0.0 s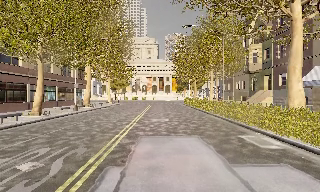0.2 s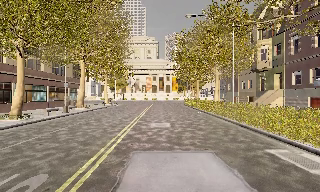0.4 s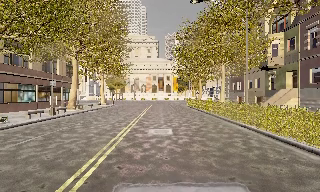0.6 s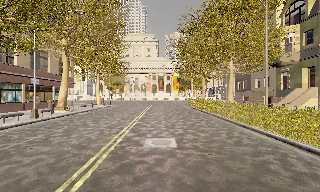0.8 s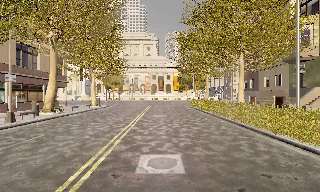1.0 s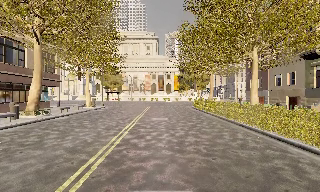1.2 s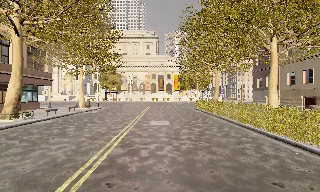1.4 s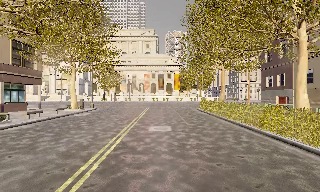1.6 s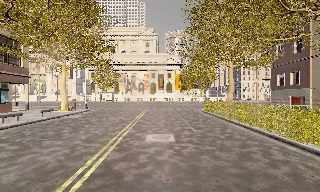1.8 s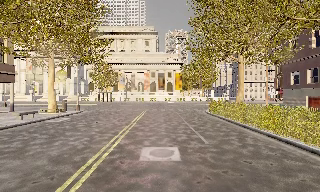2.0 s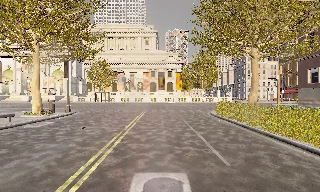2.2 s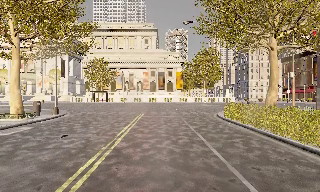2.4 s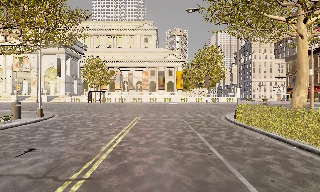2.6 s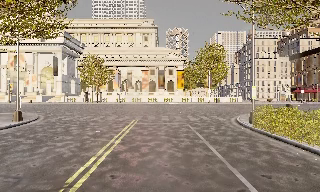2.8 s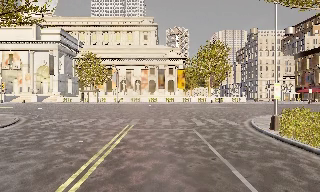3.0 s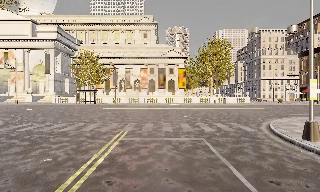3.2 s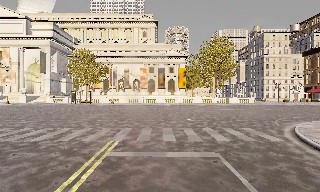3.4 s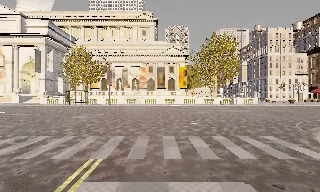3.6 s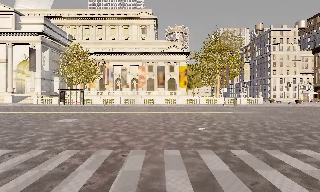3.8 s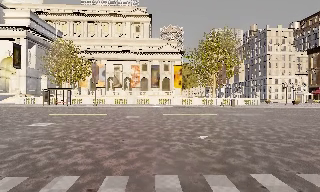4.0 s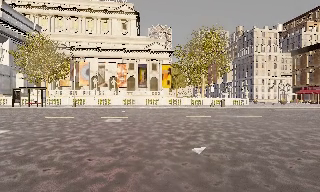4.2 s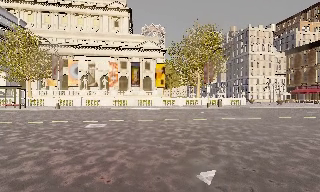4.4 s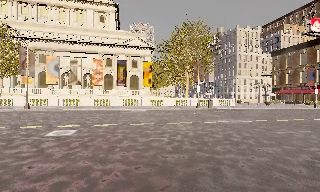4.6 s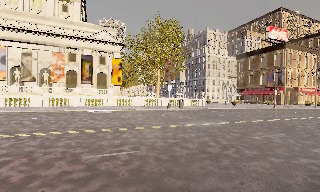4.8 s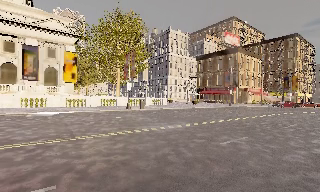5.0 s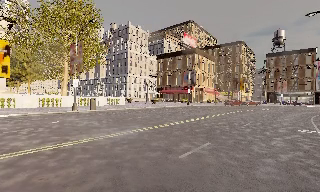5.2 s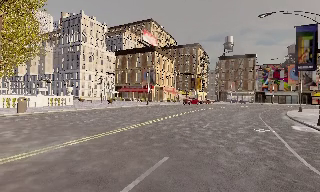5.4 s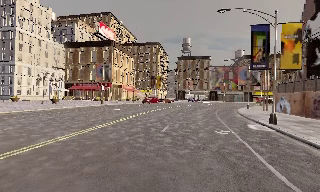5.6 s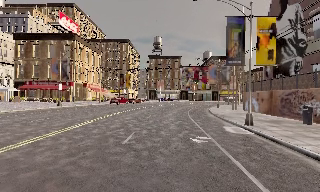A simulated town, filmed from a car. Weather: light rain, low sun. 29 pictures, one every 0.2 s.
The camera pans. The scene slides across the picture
to the left.
The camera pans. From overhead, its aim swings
clockwise.
0.0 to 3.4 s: The camera travels forward, about 30 m, so what stands in front looms larger.
3.4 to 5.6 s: The camera swings to its right by about 85 degrees, and the scene slides to the left. It travels forward, about 20 m.
The film runs forward here.
